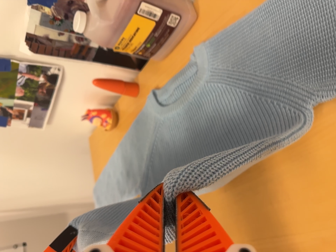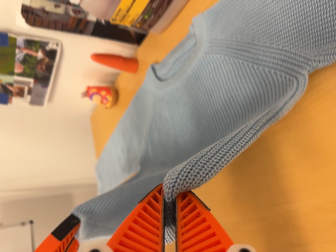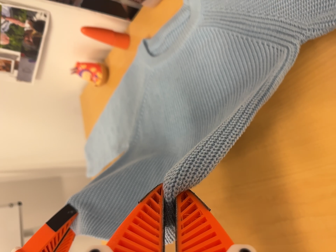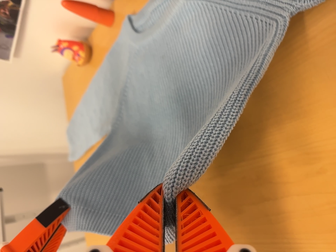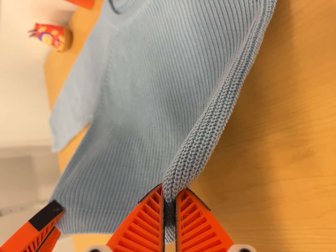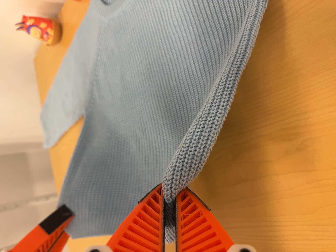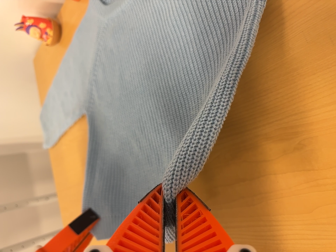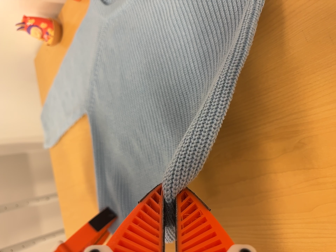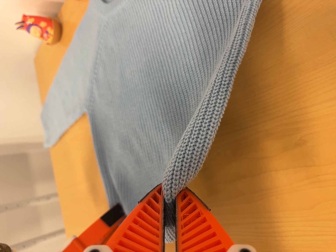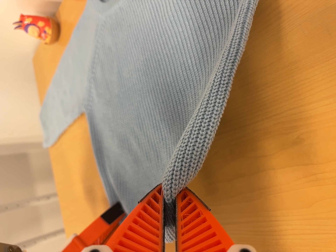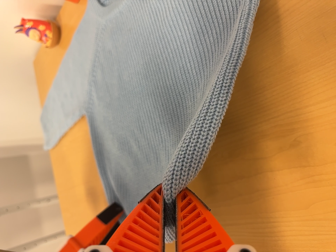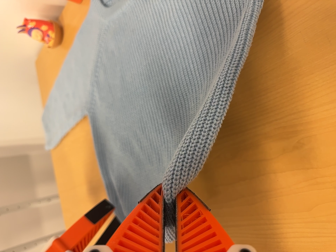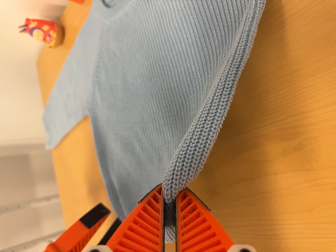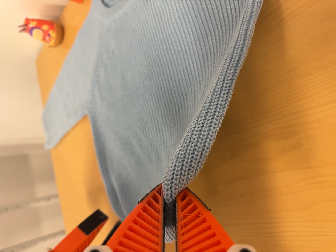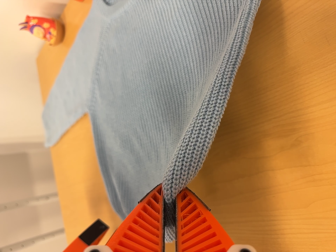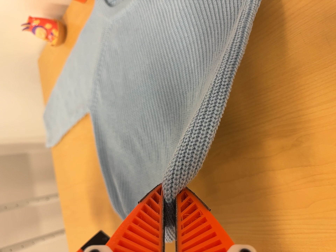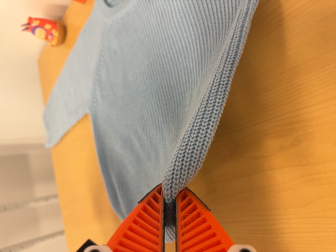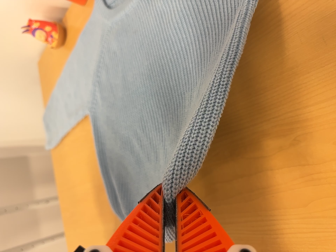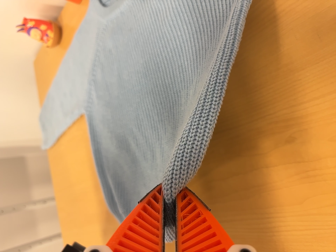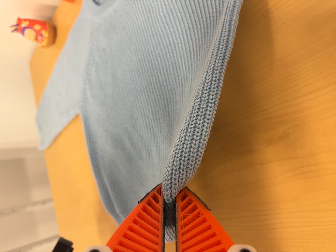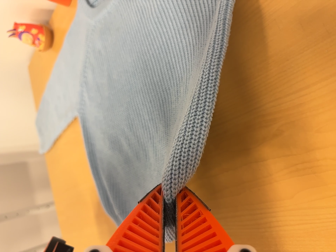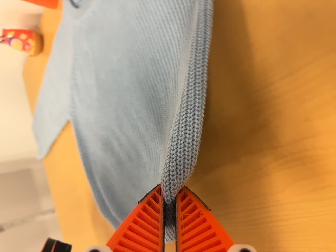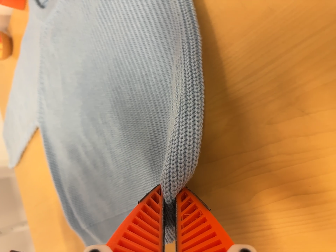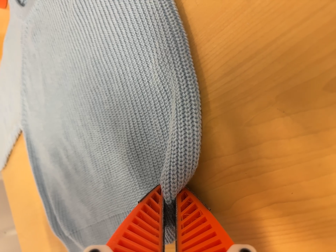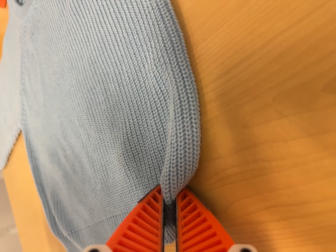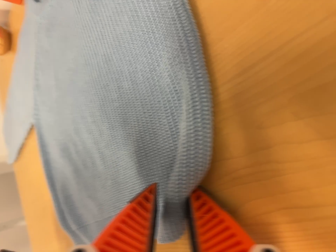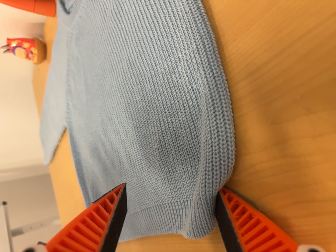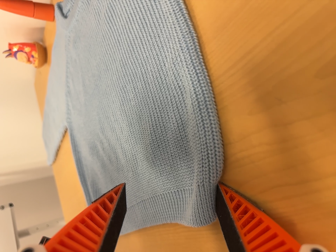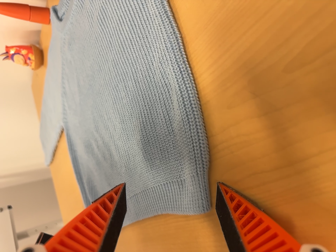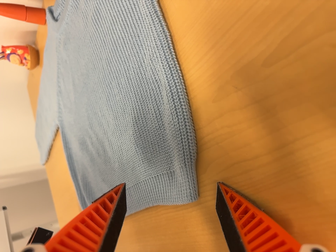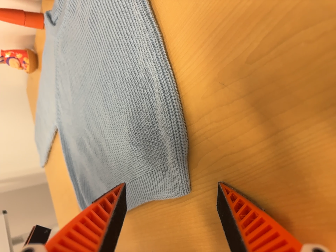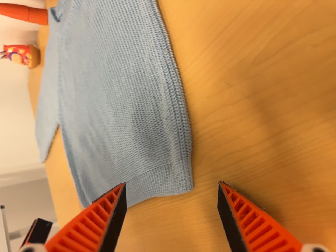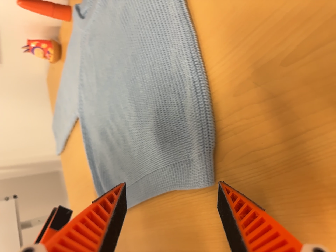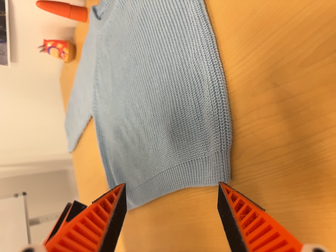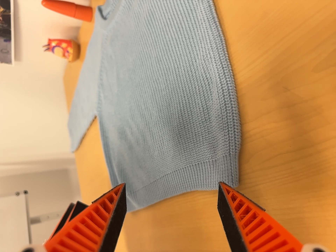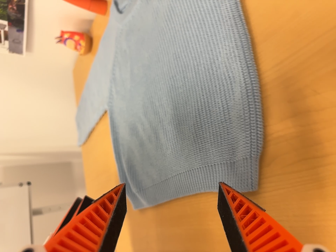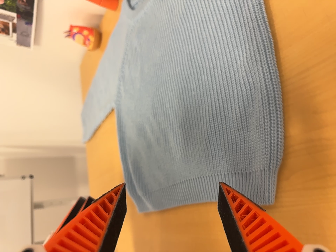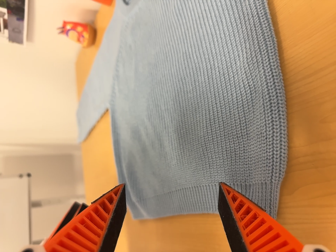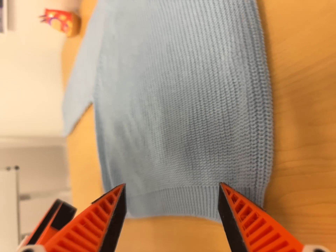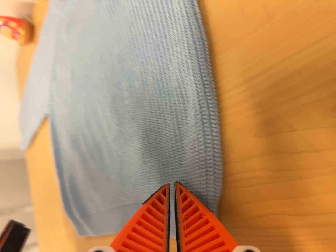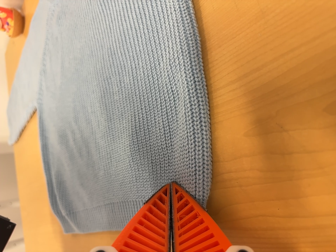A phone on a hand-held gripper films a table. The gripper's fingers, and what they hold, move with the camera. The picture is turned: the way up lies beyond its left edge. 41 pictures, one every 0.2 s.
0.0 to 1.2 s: The camera travels toward the bottom of its view, forward and to its right, about 10 cm, so close, fixed things drift upward. Its aim tips toward the bottom of its view by about 10 degrees, and the scene shifts upward.
1.2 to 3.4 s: The camera shifts only a little, or ends up much as it began.
3.4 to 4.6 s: The camera travels to its right and forward, about 10 cm, so close, fixed things drift to the left.
4.6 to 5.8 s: The camera travels backward, about 7 cm, so what stands in front gets smaller.
5.8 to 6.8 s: The camera shifts only a little, or ends up much as it began.
6.8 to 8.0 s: The camera travels forward, about 8 cm, so what stands in front looms larger.
The film runs backward here.
